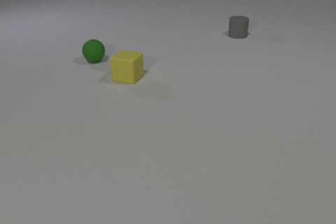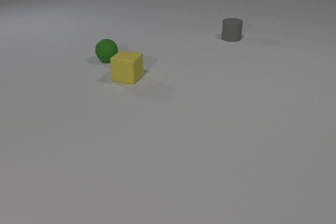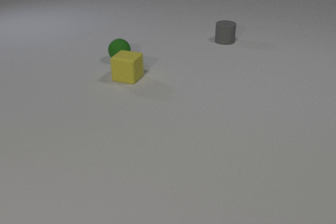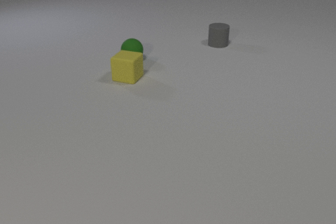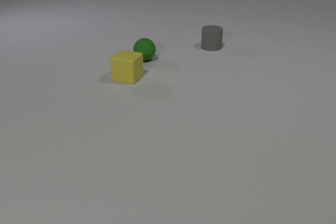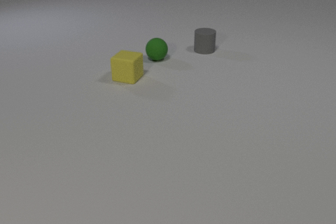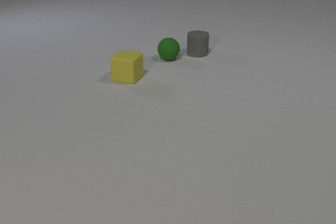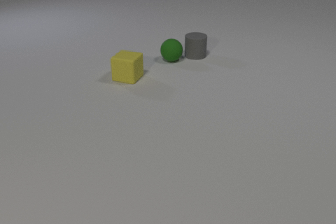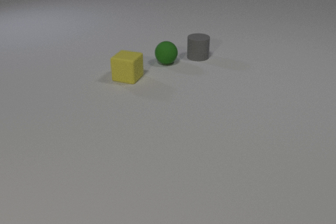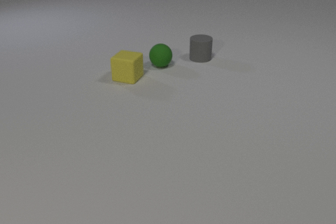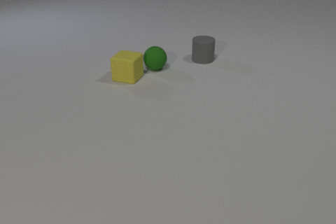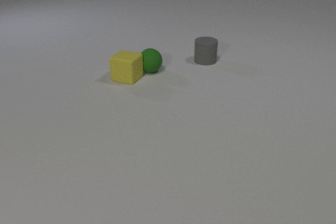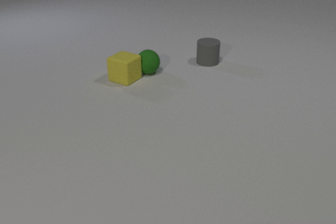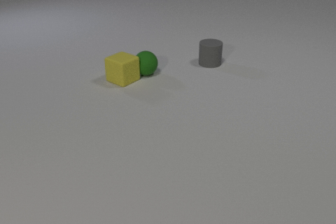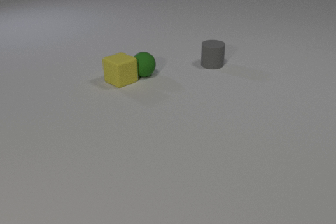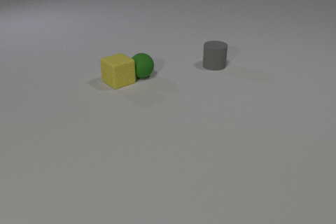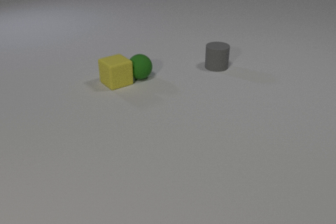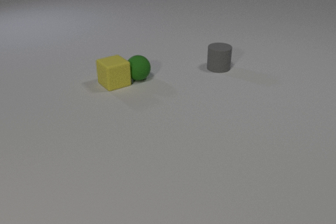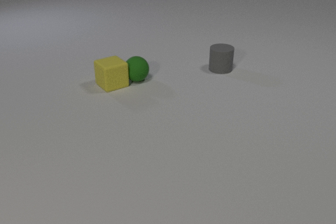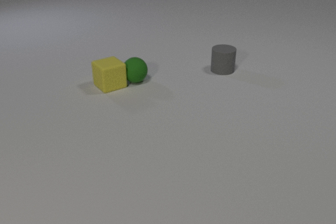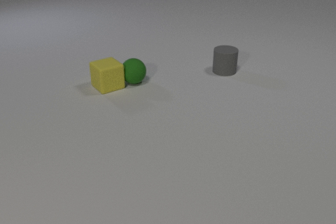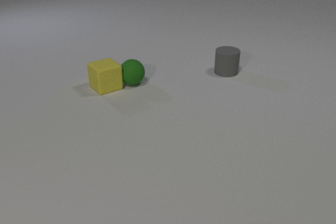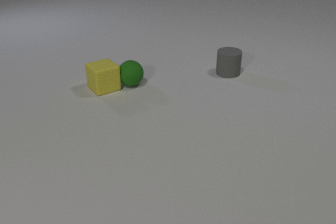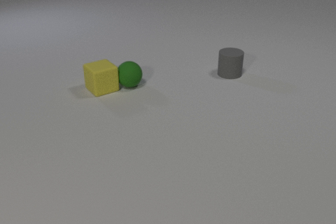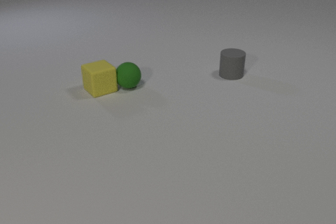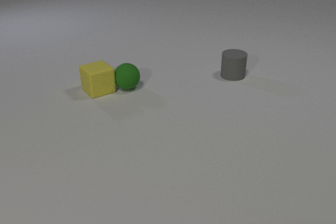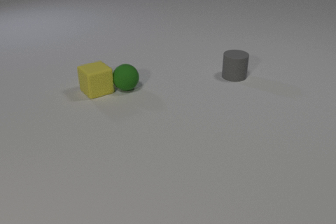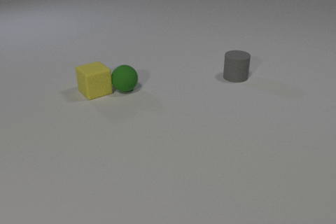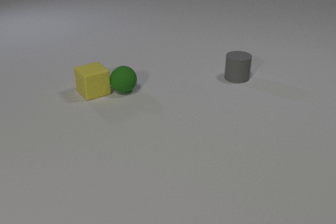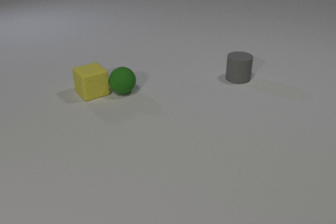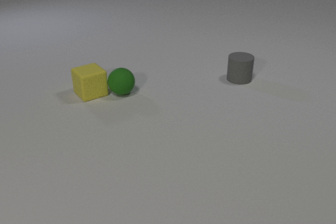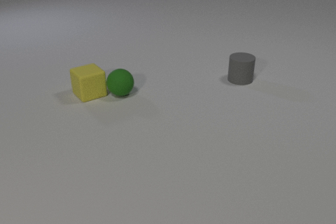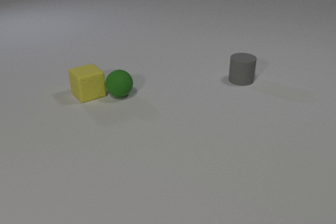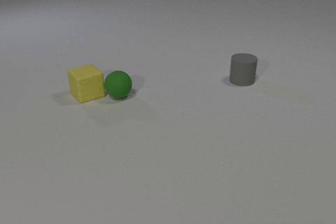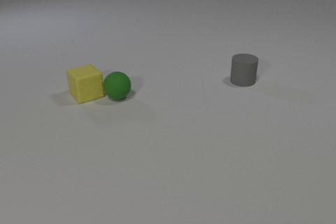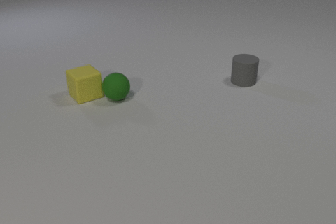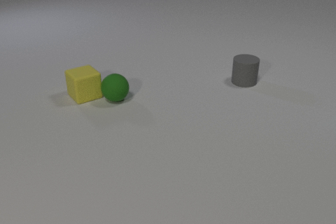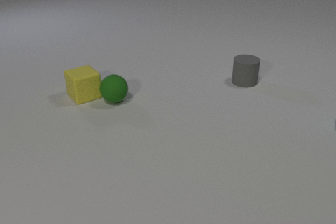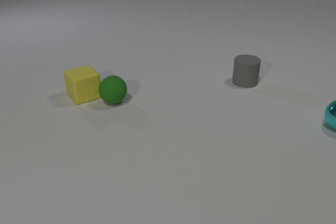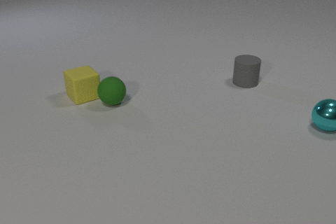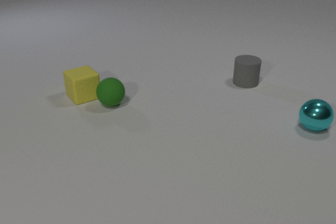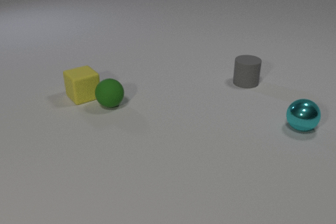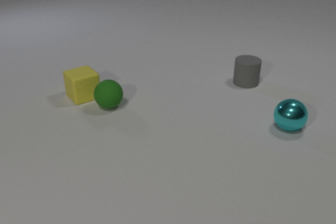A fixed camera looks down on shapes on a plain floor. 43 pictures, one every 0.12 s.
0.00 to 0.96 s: The gray rubber cylinder slides toward the camera and to the left. The green rubber sphere rolls to the right. The gray rubber cylinder and the green rubber sphere collide.
0.96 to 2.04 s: The gray rubber cylinder slides toward the camera and to the right. The green rubber sphere rolls toward the camera and to the left. The yellow rubber cube slides to the left and toward the camera, spins clockwise seen from above by about 30 degrees, its near face sliding to the left. The green rubber sphere and the yellow rubber cube collide.
2.04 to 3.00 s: The gray rubber cylinder slides toward the camera and to the right. The green rubber sphere rolls toward the camera and to the left. The yellow rubber cube slides to the left and toward the camera.
3.00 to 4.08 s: The gray rubber cylinder slides toward the camera and to the right. The green rubber sphere rolls toward the camera and to the left. The yellow rubber cube slides to the left and toward the camera.
4.08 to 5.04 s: The green rubber sphere rolls toward the camera and to the left. The cyan metal sphere comes in at the right edge, rolls to the left and toward the camera.
How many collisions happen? 2.
What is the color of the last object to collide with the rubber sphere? yellow.
Are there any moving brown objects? no.
